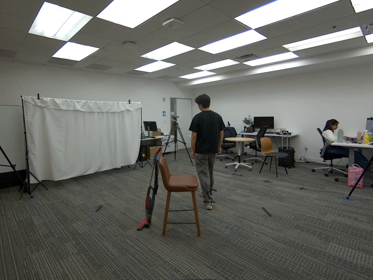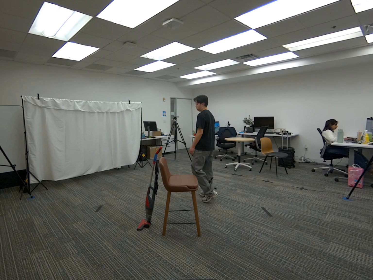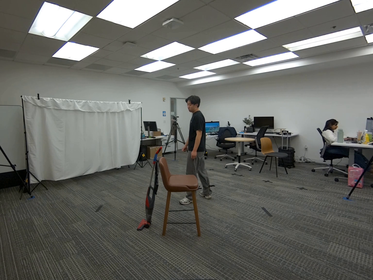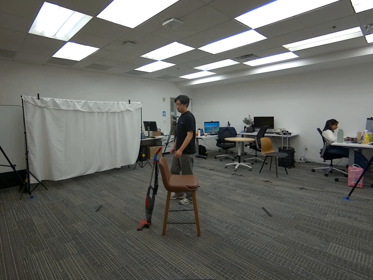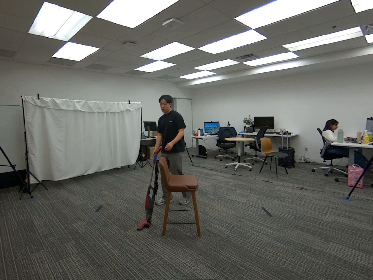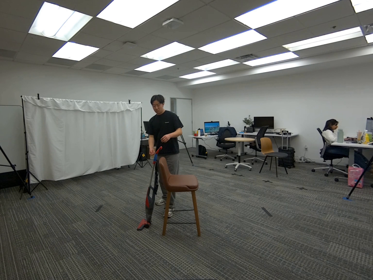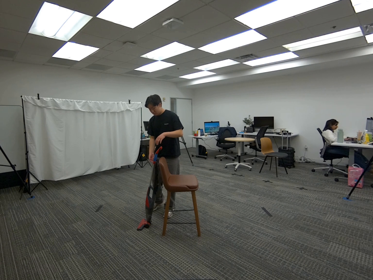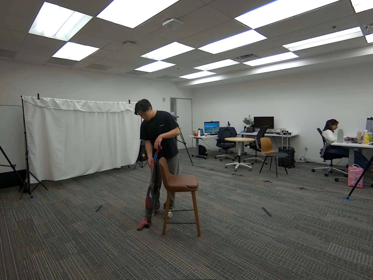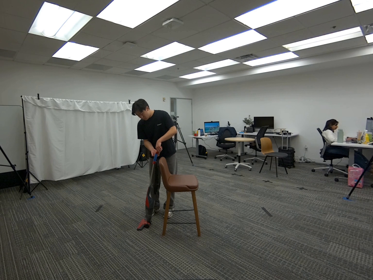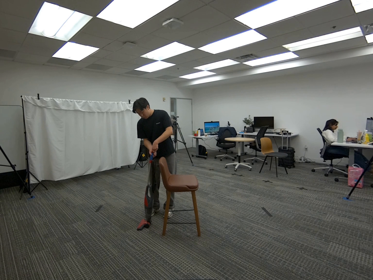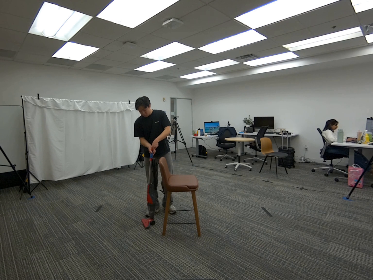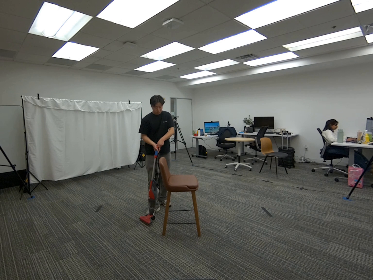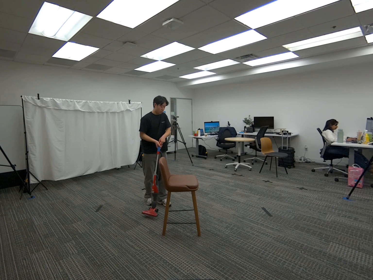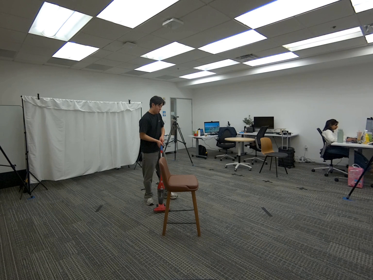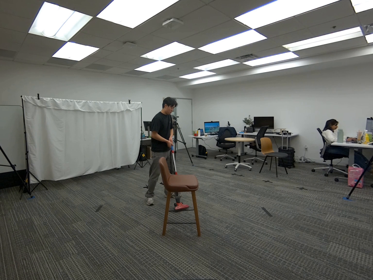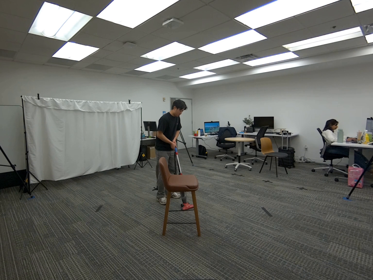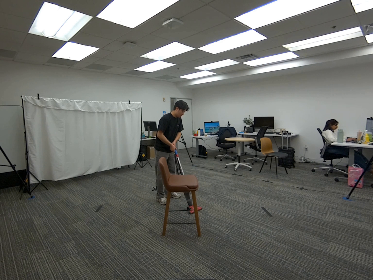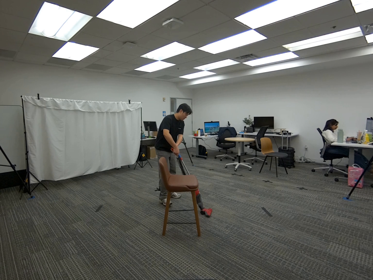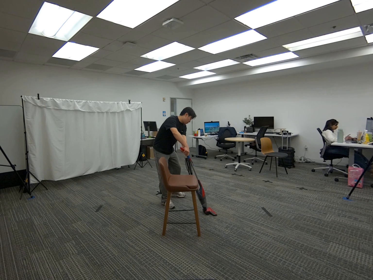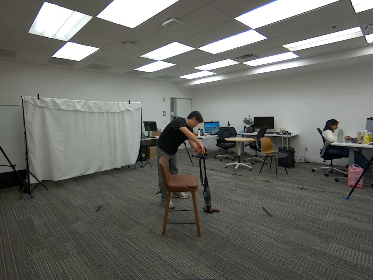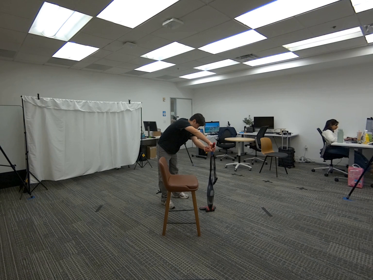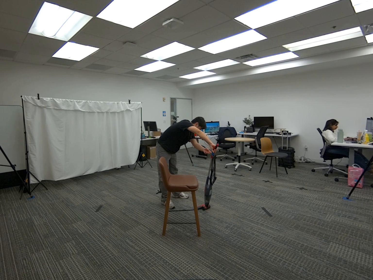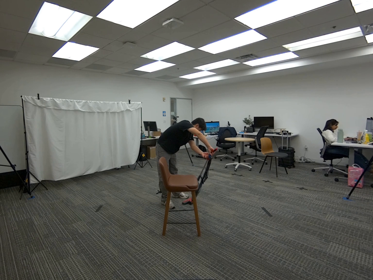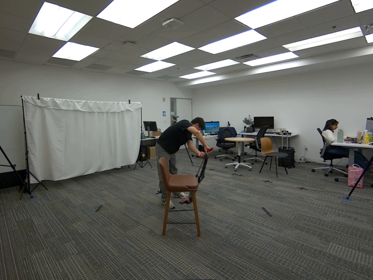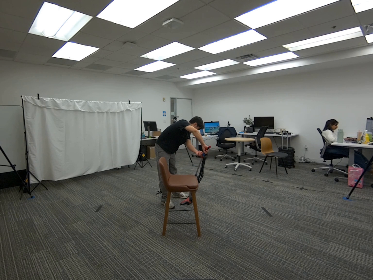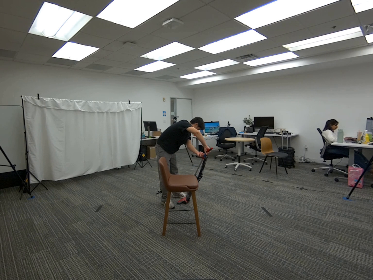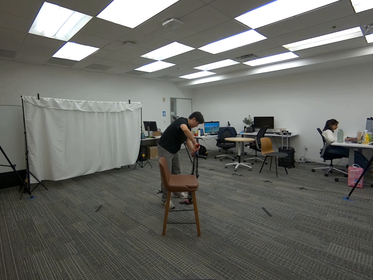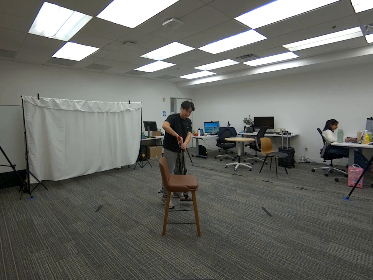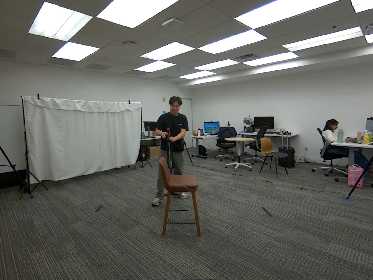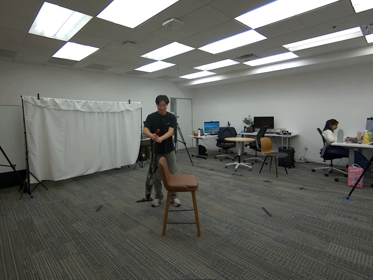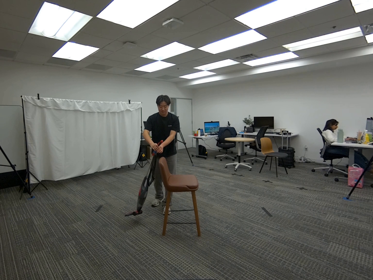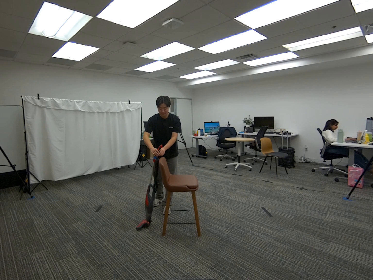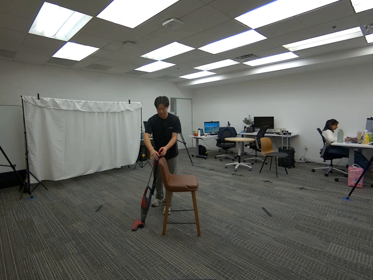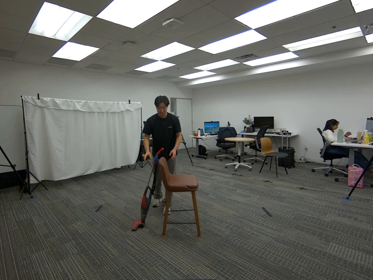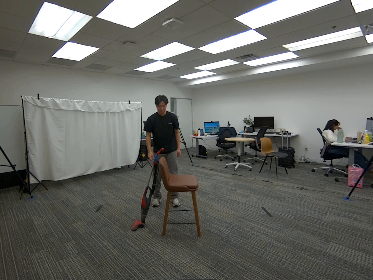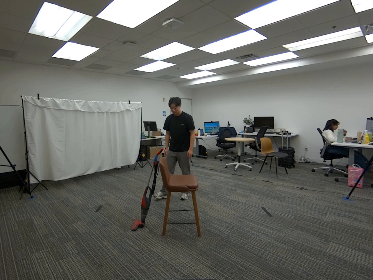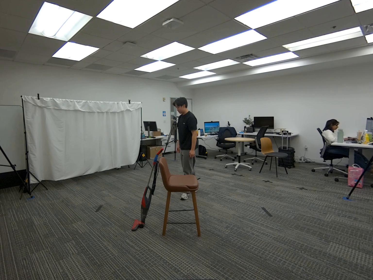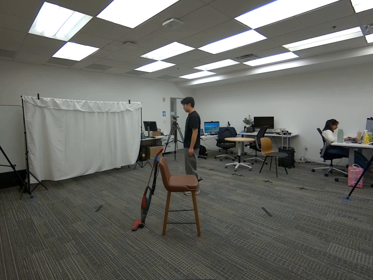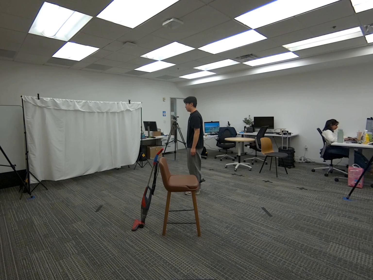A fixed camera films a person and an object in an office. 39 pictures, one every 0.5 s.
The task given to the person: Walk over to the vacuum leaning on the tall bar stool and using both hands to pick up the vacuum proceed to hold the vacuum infront of you and perform vacuum motions towards you. Place vacuum leaning on the tall bar stool when complete.
